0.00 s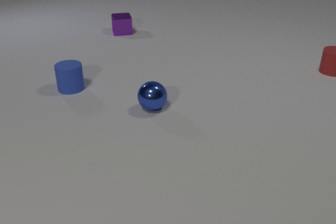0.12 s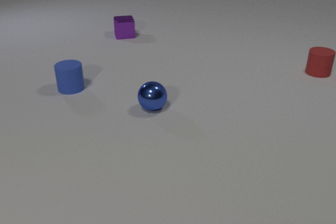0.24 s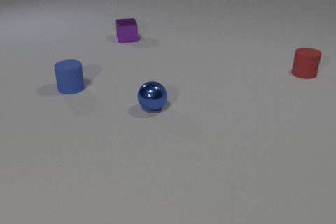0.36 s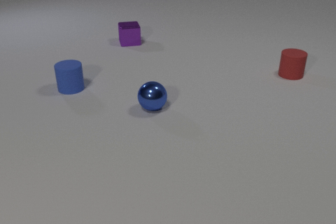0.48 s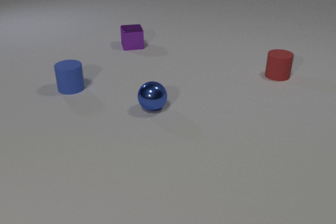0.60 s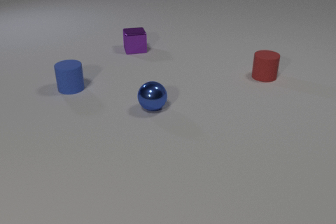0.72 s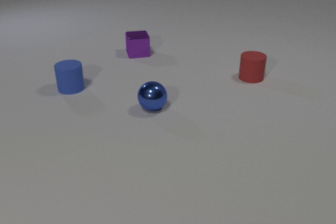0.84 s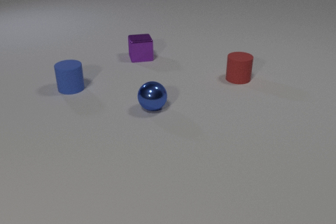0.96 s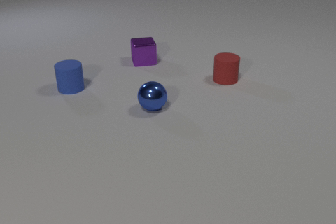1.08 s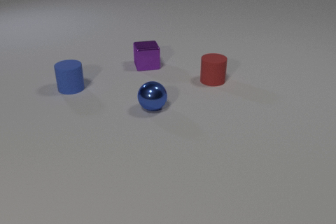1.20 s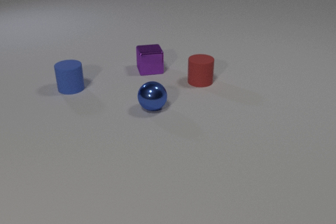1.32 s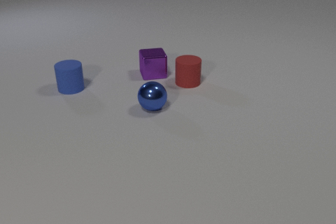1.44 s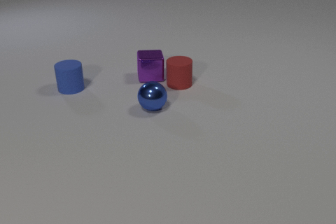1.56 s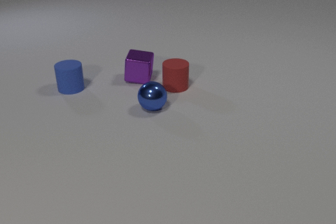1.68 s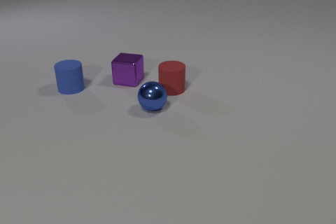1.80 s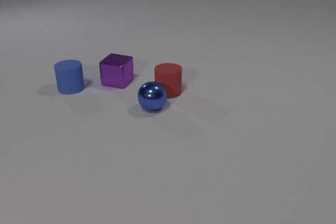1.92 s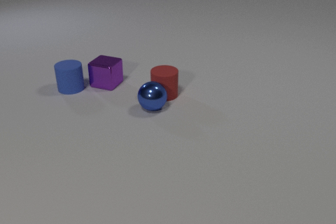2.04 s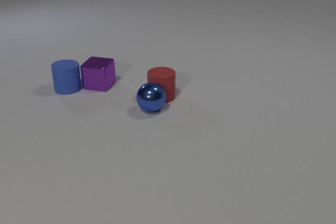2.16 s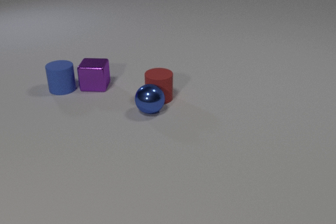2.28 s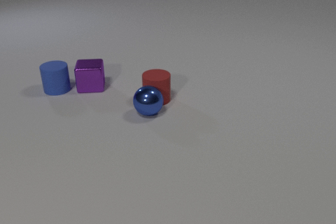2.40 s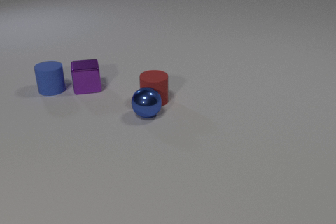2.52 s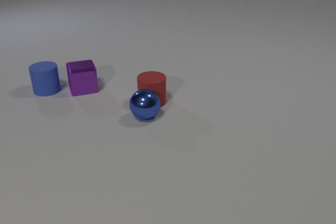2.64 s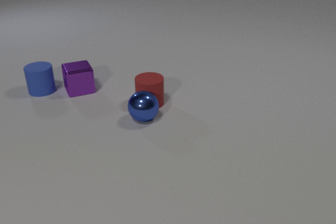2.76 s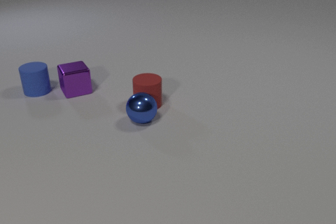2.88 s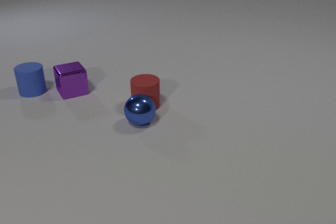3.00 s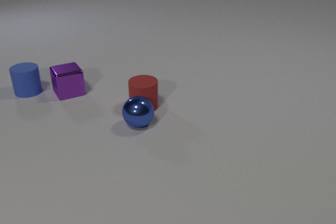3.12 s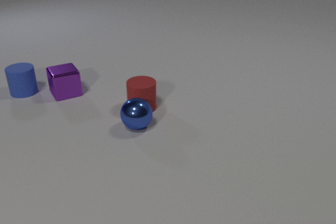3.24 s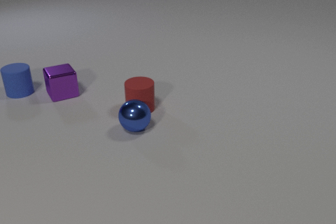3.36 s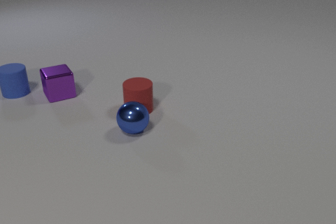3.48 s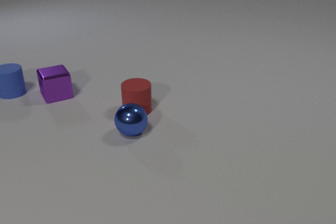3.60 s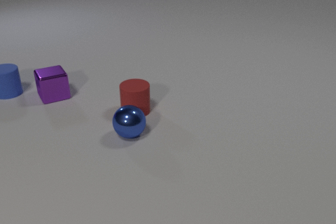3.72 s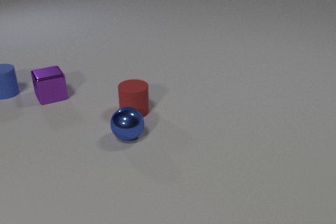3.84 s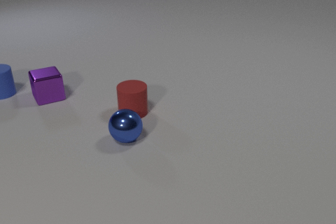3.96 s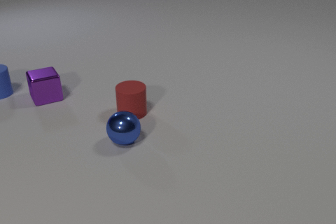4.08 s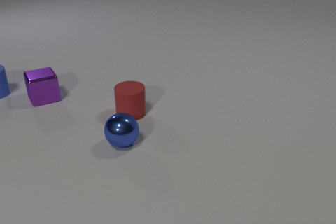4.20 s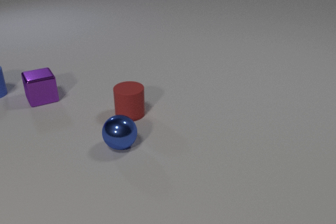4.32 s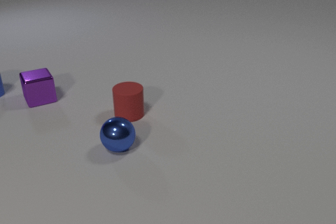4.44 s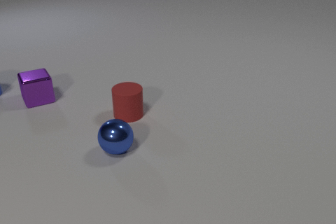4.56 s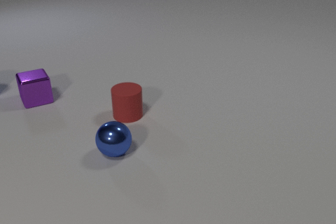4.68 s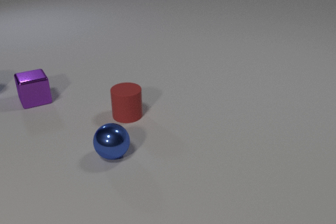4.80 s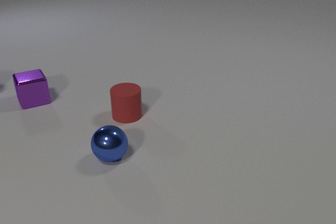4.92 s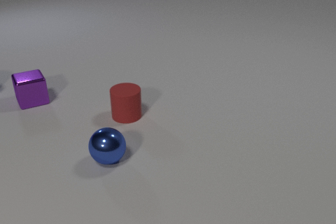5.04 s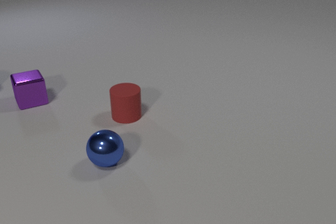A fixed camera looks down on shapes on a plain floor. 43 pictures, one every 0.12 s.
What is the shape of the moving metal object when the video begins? cube.
What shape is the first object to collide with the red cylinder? cube.
Are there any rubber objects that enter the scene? no.
0.00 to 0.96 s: The purple metal cube slides toward the camera. The red rubber cylinder slides to the left and toward the camera.
0.96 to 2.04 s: The purple metal cube slides toward the camera and to the left, spins so that its near face slides to the left, clockwise seen from above. The red rubber cylinder slides to the left and toward the camera. The purple metal cube and the red rubber cylinder collide. The red rubber cylinder and the blue metal sphere collide. The purple metal cube and the blue rubber cylinder collide.
2.04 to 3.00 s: The purple metal cube slides to the left, spins counterclockwise seen from above by about 45 degrees, its near face sliding to the right. The red rubber cylinder slides toward the camera and to the left. The blue rubber cylinder slides to the left. The blue metal sphere rolls toward the camera and to the left.
3.00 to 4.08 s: The purple metal cube slides to the left. The red rubber cylinder slides toward the camera and to the left. The blue rubber cylinder slides to the left. The blue metal sphere rolls toward the camera and to the left.
4.08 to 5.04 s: The purple metal cube slides to the left. The blue rubber cylinder slides to the left, leaves at the left edge. The blue metal sphere rolls toward the camera and to the left.
